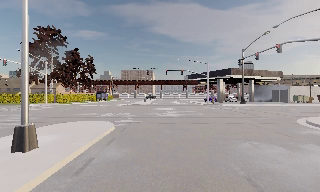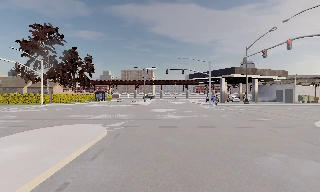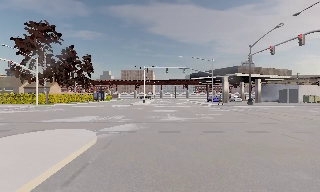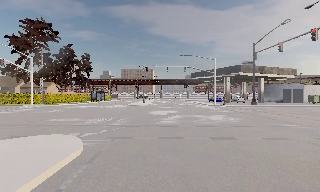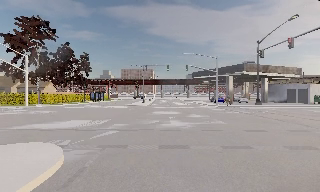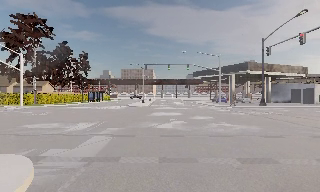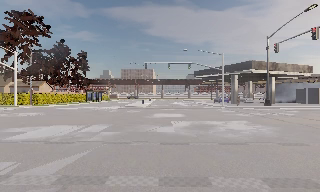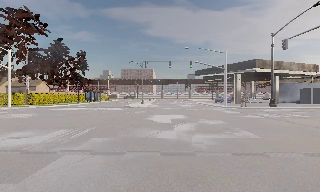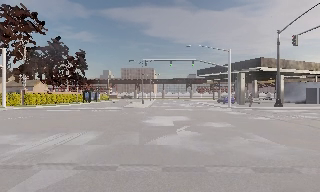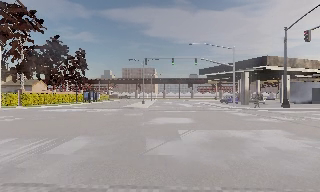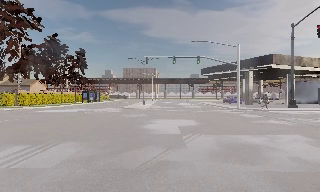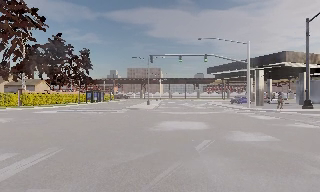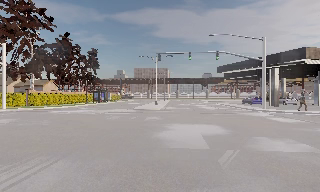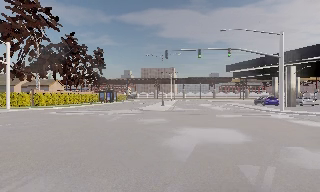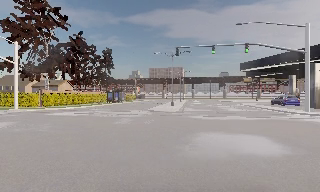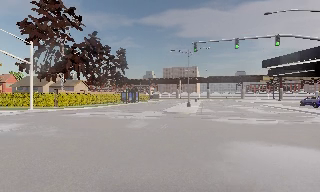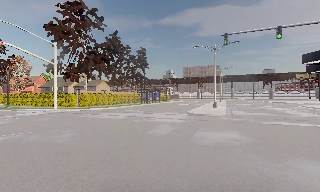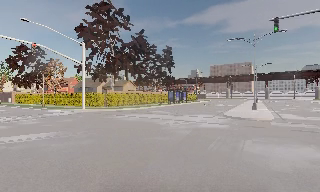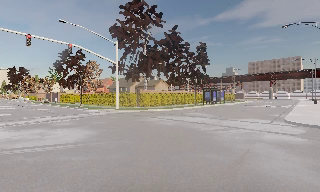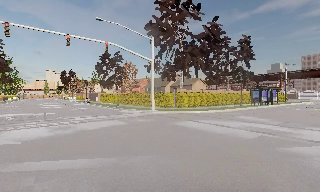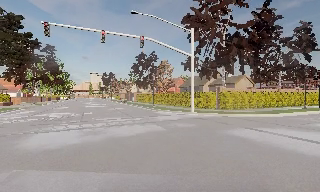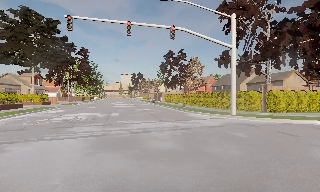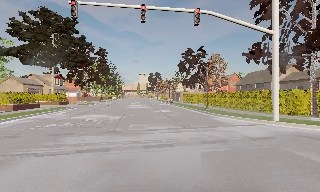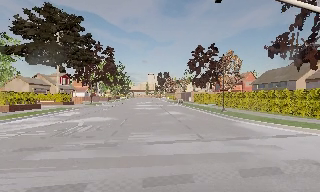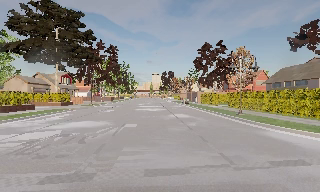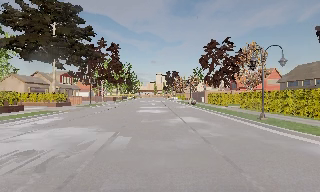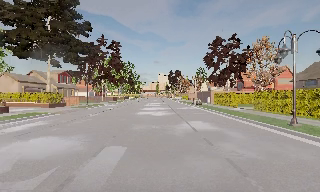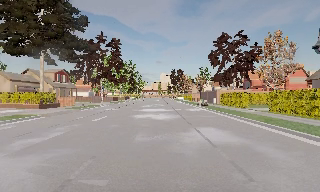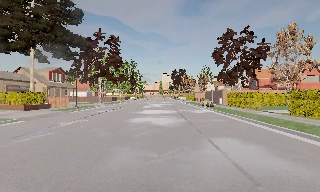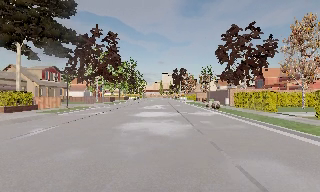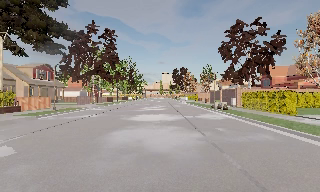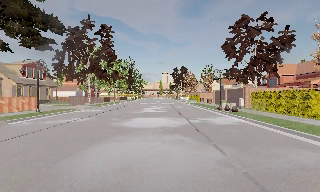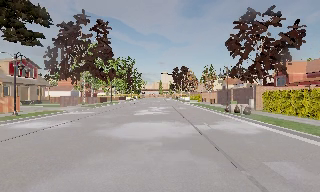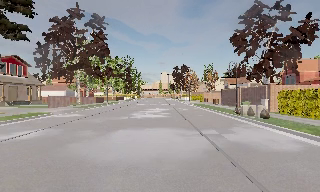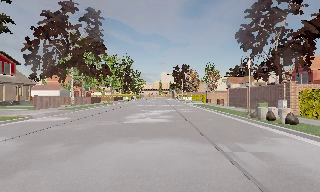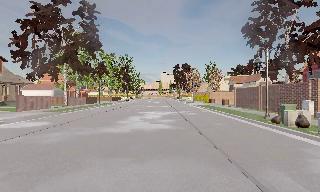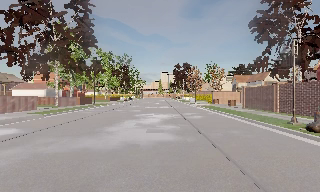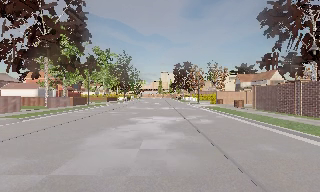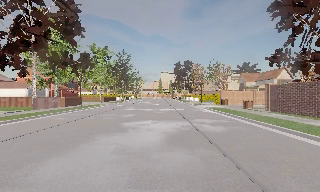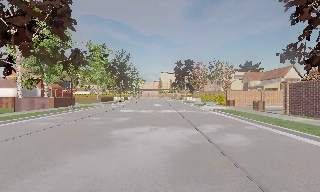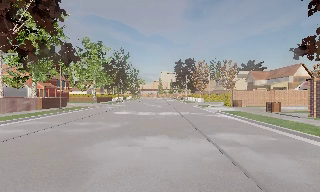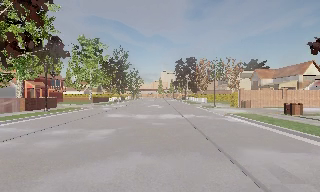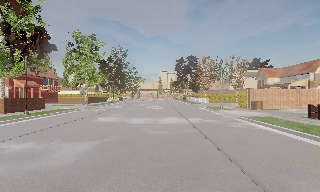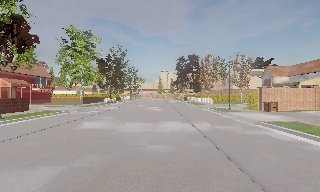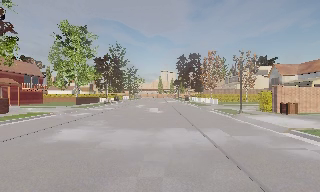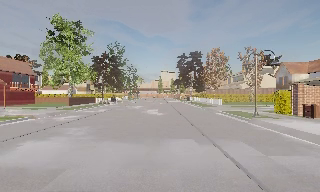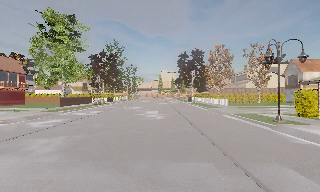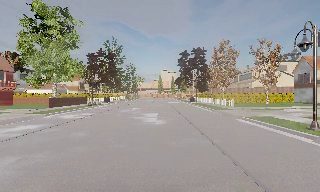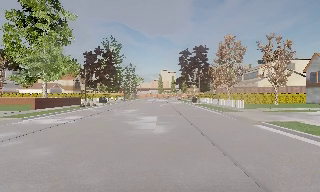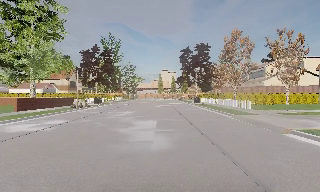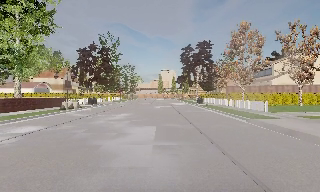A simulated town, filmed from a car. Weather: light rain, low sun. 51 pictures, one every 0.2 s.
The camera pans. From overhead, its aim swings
counterclockwise.
The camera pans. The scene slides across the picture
to the right.
0.0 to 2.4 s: The camera travels forward, about 12 m, so what stands in front looms larger.
2.4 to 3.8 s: The camera pans to its left, which is counterclockwise from overhead, by about 50 degrees. It travels forward, about 10 m. It gains speed.
3.8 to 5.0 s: The camera swings to its left by about 35 degrees, and the scene slides to the right. It travels forward, about 12 m.
5.0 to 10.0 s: The camera travels forward, about 55 m, so what stands in front looms larger.
The film runs forward here.
